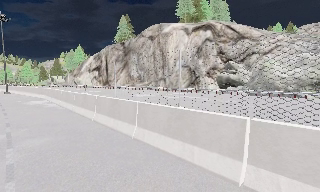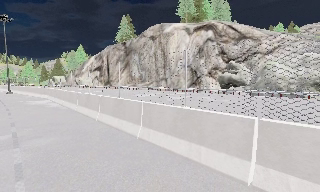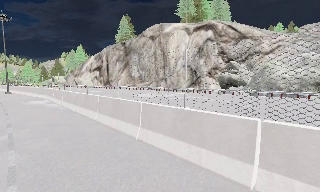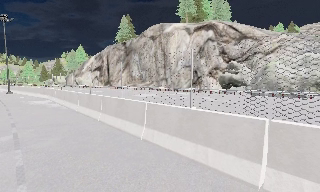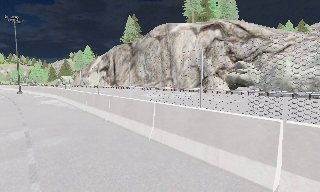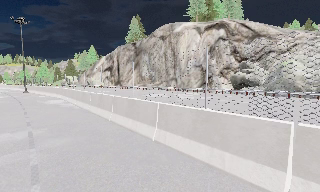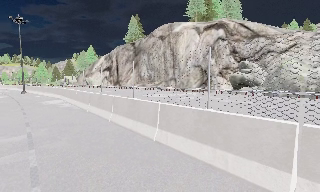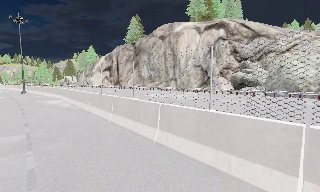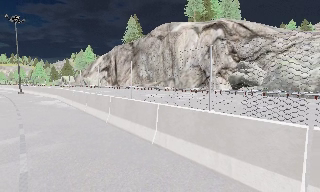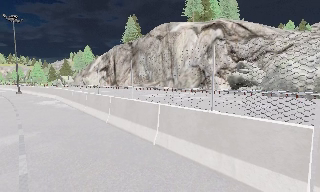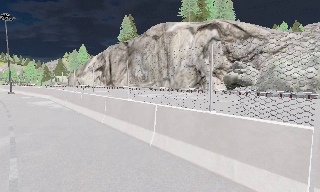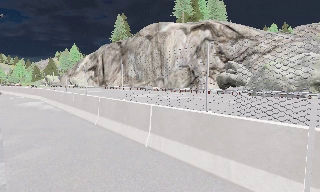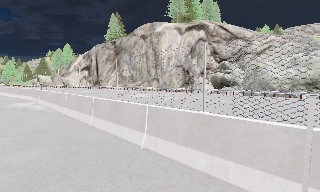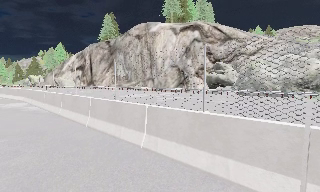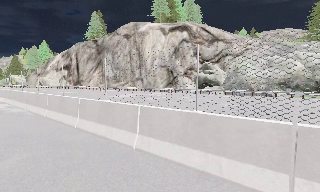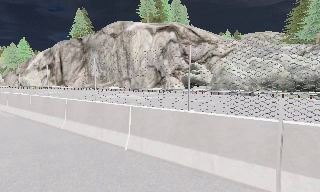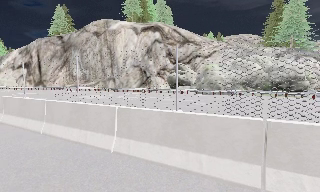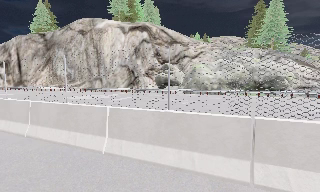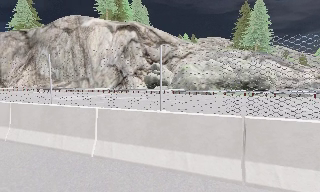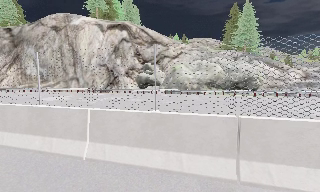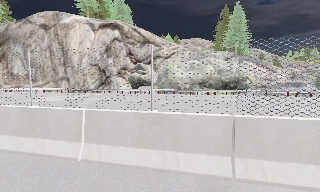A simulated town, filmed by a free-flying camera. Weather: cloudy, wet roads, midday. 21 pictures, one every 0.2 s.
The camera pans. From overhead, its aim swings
clockwise.
The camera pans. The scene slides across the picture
to the left.
0.0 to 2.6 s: The camera travels to its left and forward, about 1 m.
2.6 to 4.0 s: The camera pans to its right, which is clockwise from overhead, by about 30 degrees. It travels to its left, about 0.5 m.
The film runs backward here.
